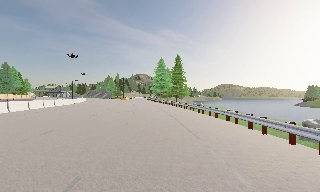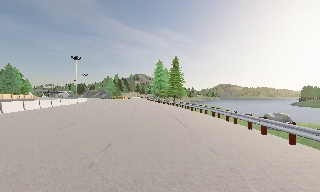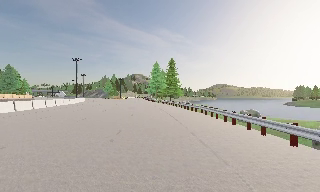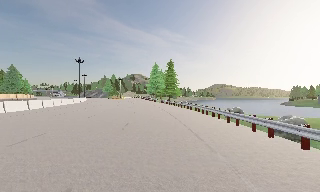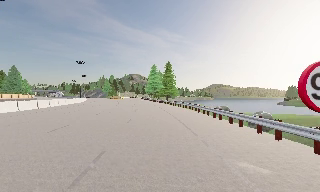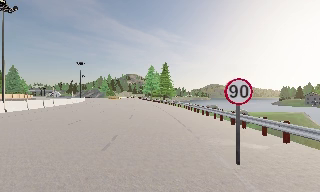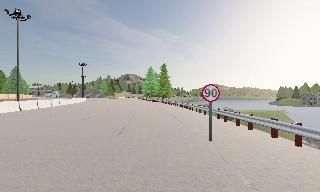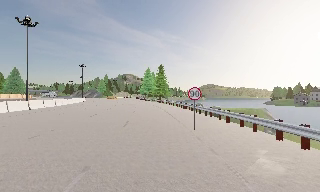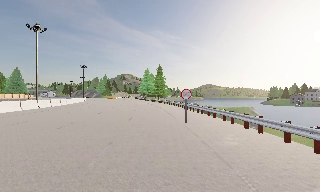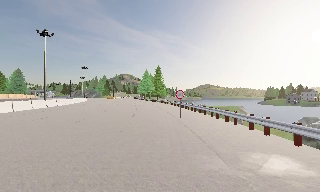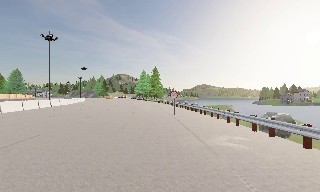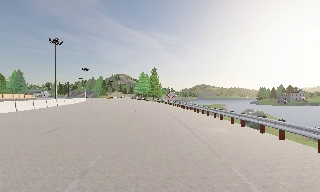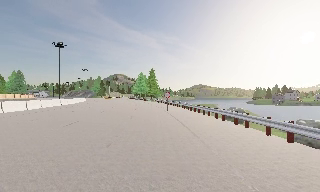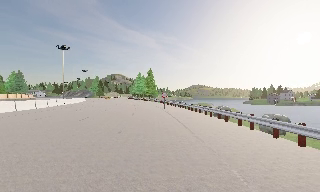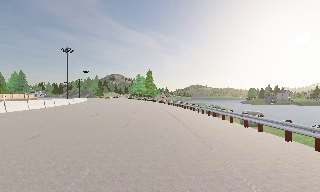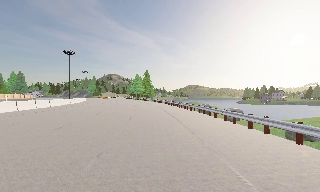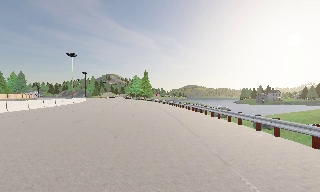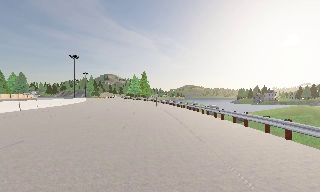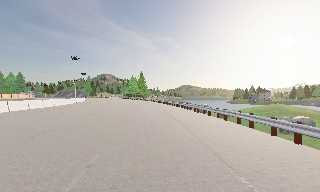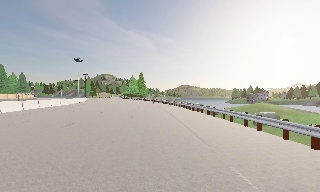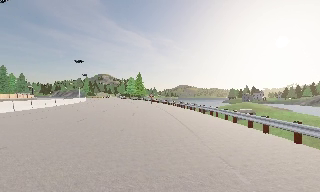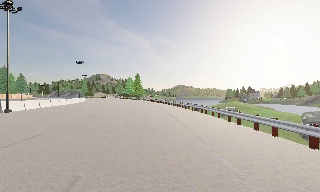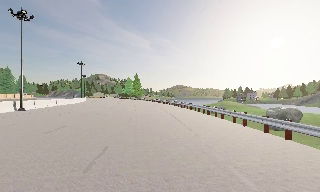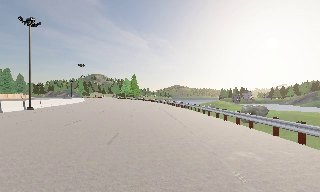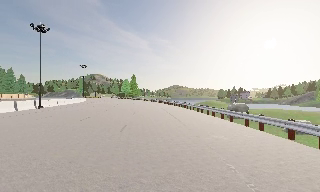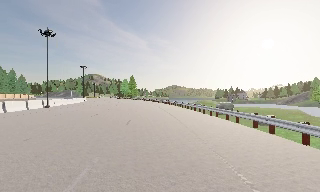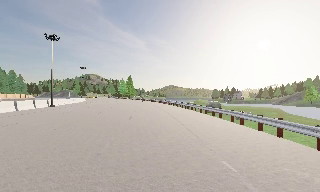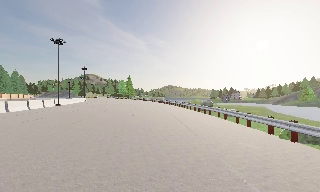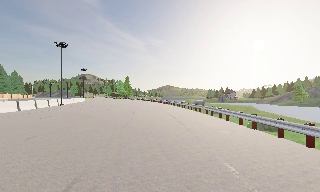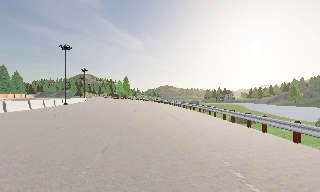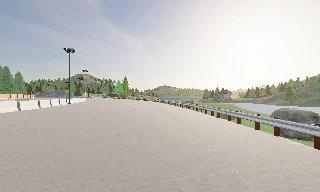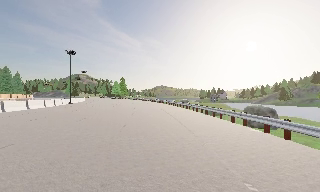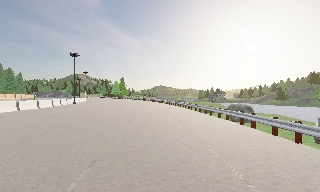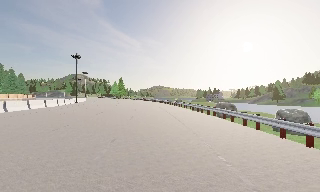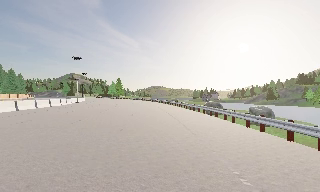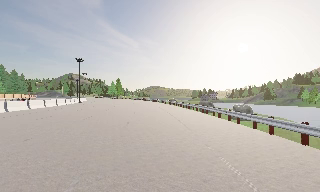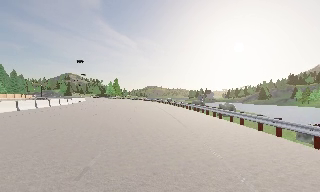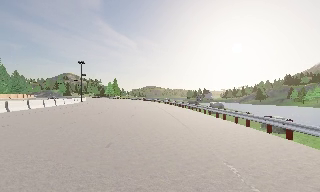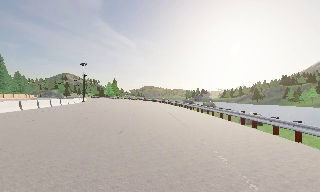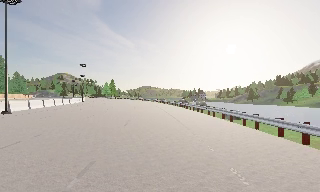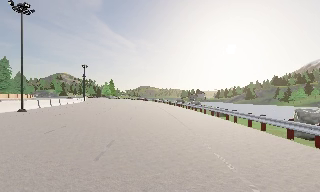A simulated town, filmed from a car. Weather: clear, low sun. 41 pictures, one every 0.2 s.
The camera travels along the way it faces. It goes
backward.
0.0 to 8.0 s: The camera swings to its right by about 25 degrees, and the scene slides to the left. It travels backward, about 85 m, so what stands in front gets smaller.
The film runs backward here.
